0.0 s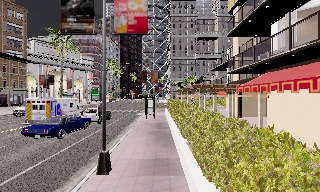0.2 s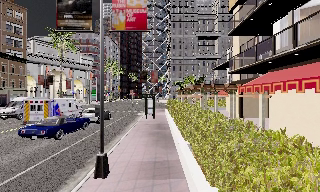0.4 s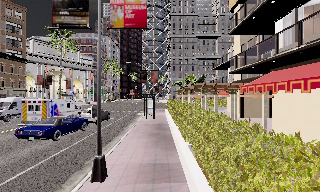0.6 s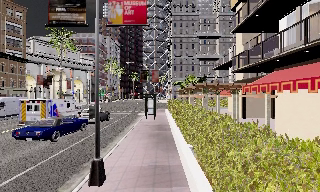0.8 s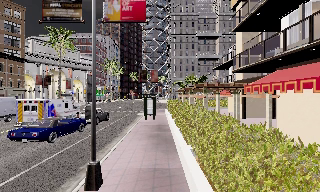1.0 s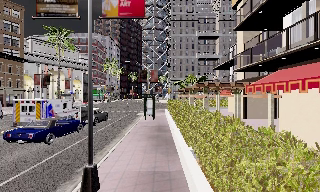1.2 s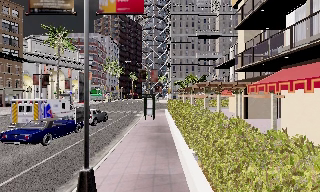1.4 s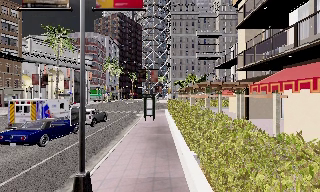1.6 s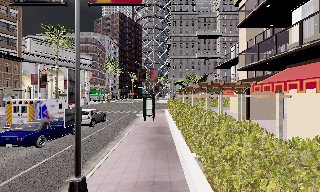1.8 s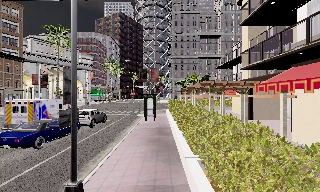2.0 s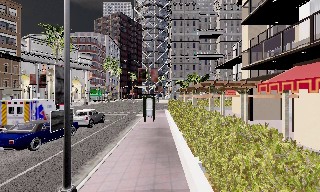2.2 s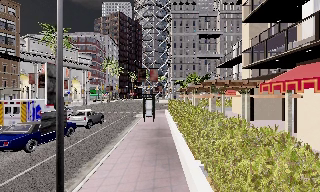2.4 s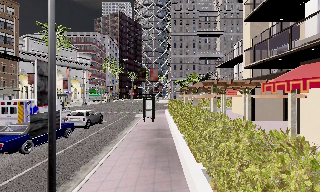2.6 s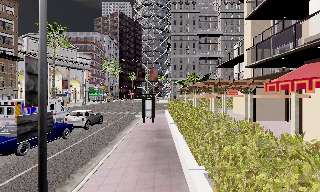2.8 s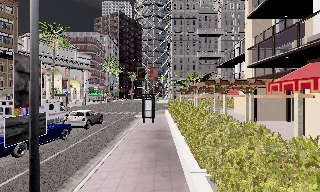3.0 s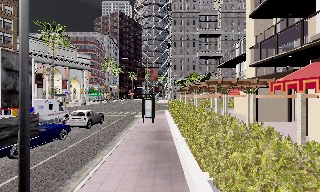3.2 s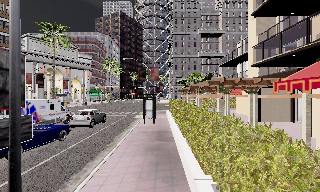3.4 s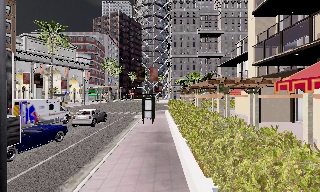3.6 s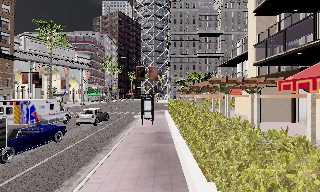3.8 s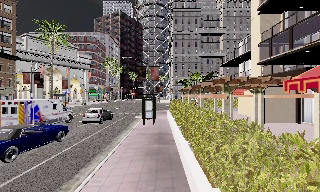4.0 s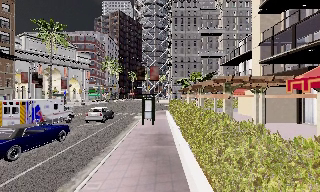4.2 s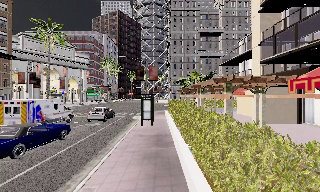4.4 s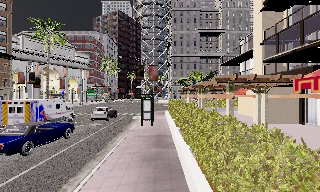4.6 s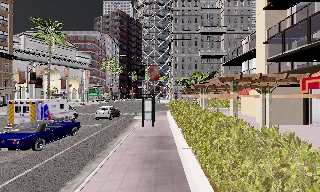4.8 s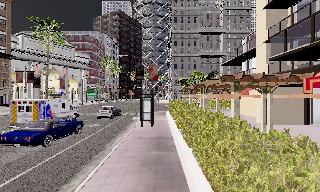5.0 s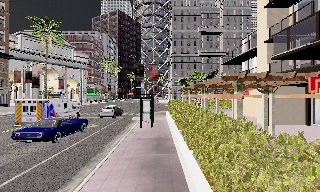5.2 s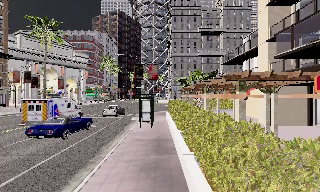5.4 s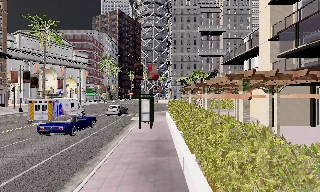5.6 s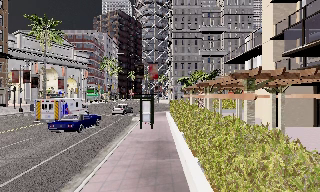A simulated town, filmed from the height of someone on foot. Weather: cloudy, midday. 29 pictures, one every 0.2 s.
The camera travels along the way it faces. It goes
forward.
0.0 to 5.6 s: The camera travels forward, about 6 m, so what stands in front looms larger.
The film runs forward here.
